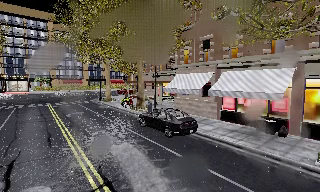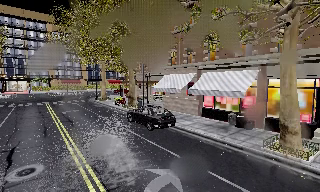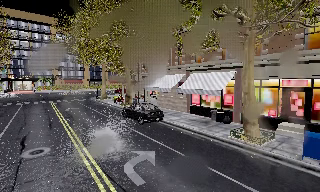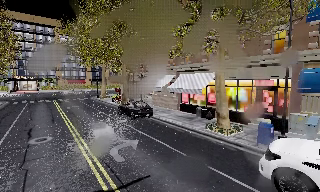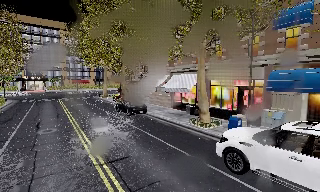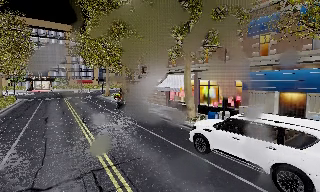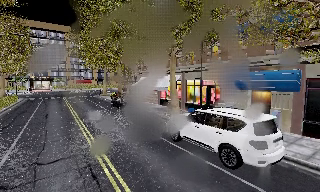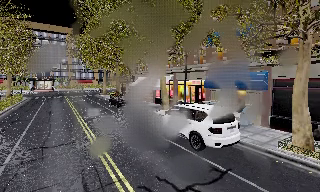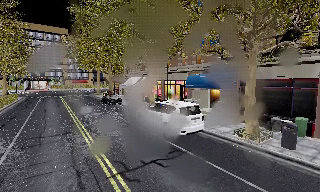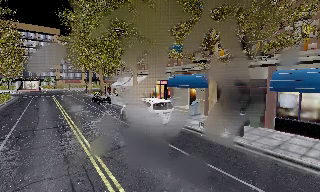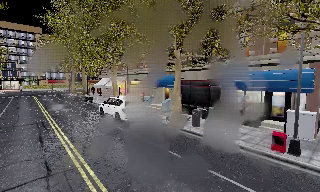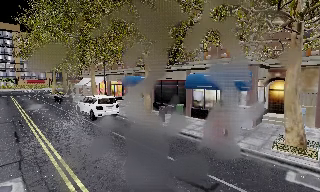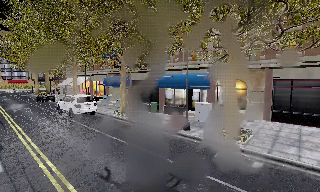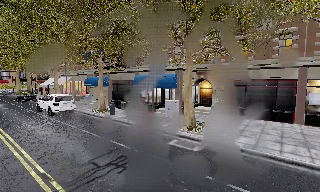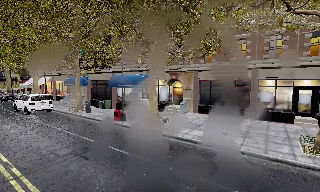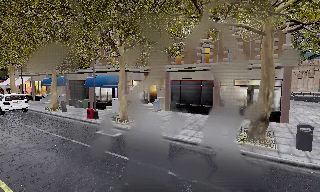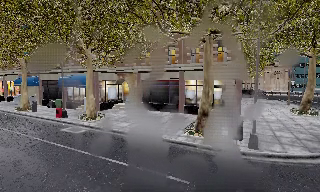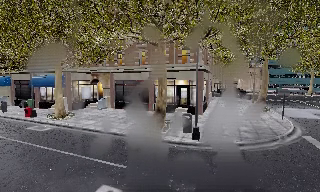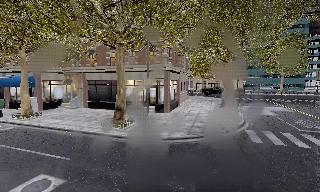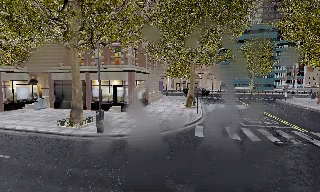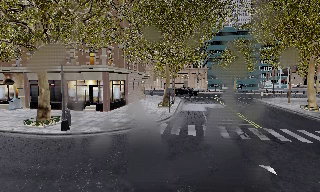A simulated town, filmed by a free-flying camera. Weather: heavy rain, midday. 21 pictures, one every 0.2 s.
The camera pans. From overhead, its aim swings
clockwise.
The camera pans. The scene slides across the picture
to the left.
0.0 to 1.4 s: The camera travels backward and to its right, about 13 m, so what stands in front gets smaller.
1.4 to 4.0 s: The camera swings to its right by about 45 degrees, and the scene slides to the left. It travels to its right and backward, about 25 m, so close, fixed things drift to the left.
The film runs forward here.
